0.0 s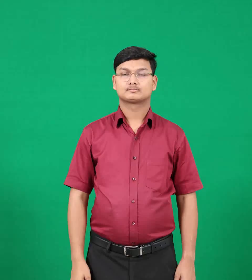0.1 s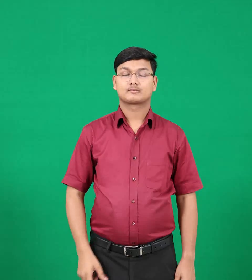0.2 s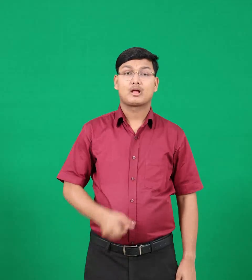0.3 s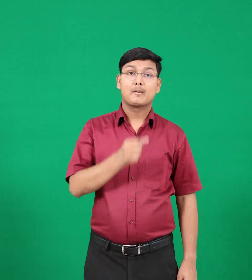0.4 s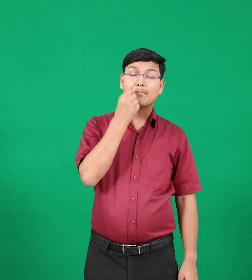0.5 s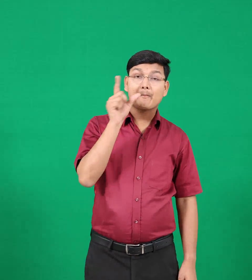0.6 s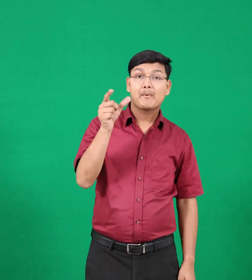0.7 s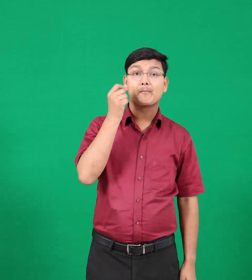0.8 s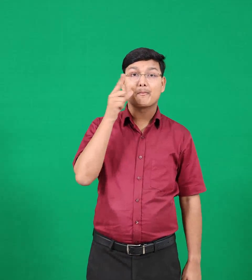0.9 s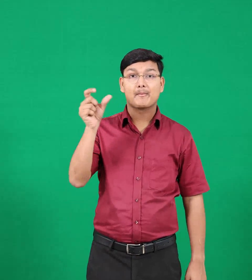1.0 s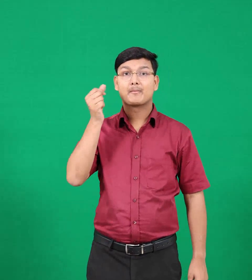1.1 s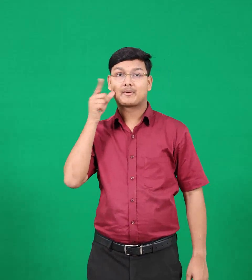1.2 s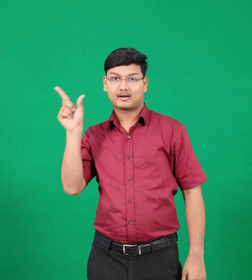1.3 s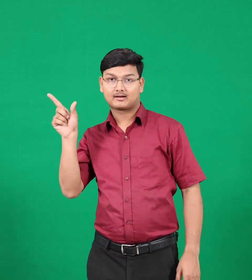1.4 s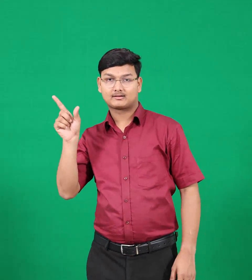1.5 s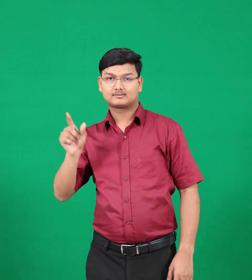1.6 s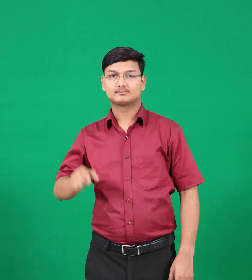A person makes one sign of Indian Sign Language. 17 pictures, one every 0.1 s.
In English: fathers
